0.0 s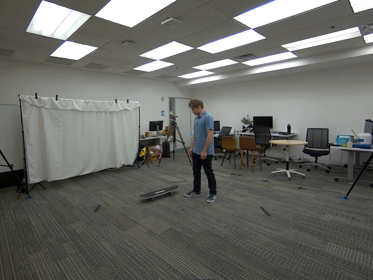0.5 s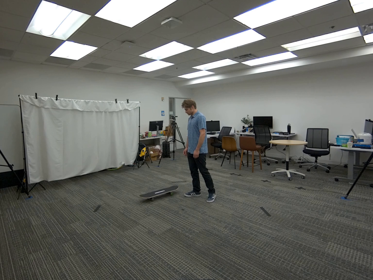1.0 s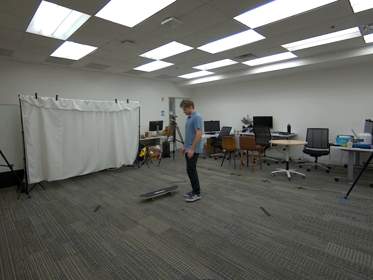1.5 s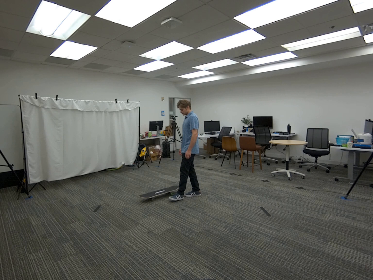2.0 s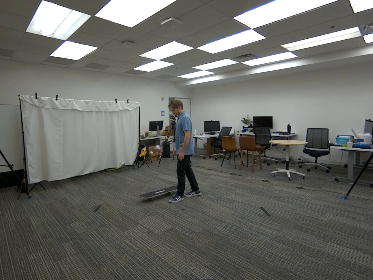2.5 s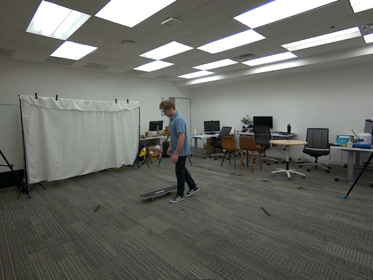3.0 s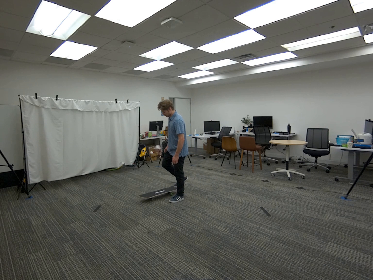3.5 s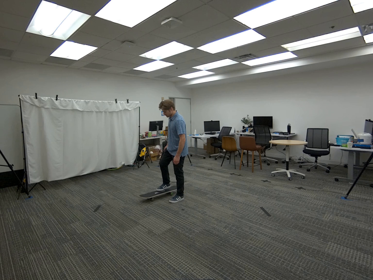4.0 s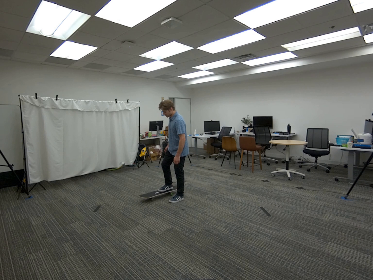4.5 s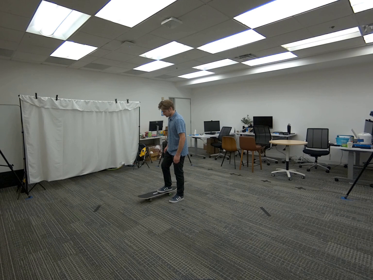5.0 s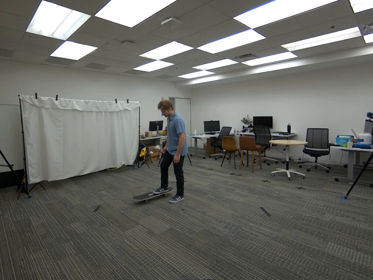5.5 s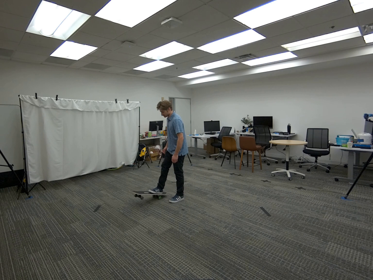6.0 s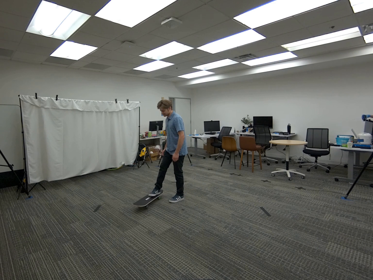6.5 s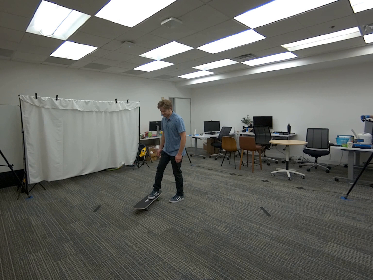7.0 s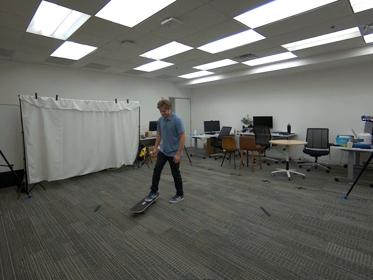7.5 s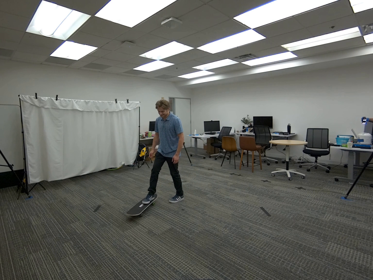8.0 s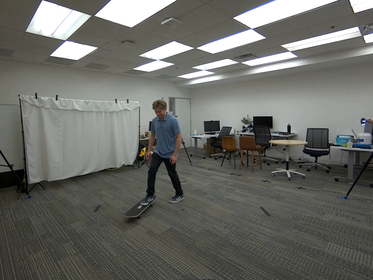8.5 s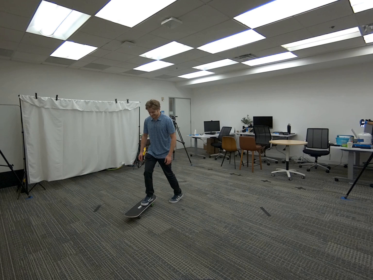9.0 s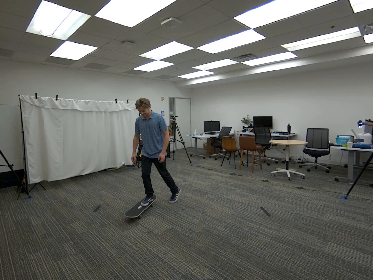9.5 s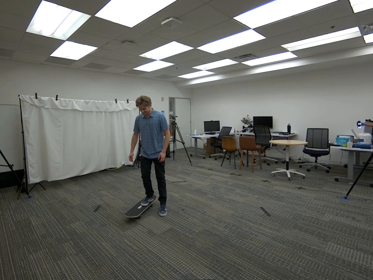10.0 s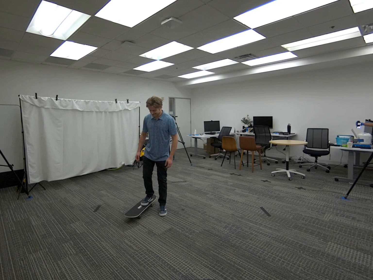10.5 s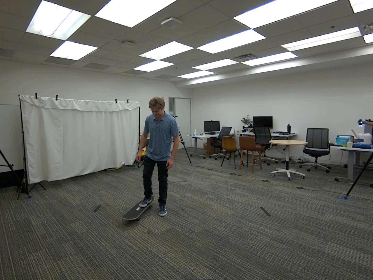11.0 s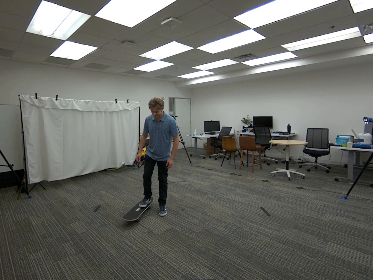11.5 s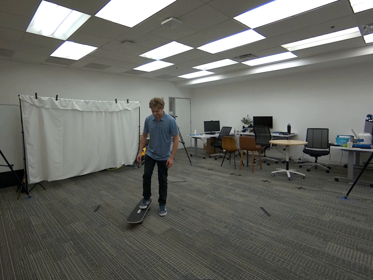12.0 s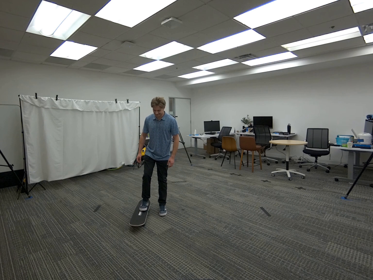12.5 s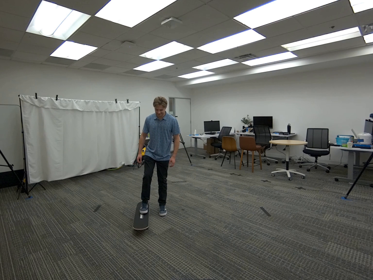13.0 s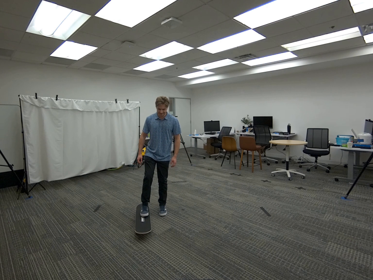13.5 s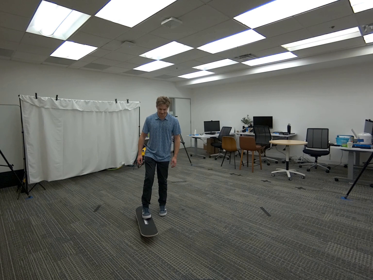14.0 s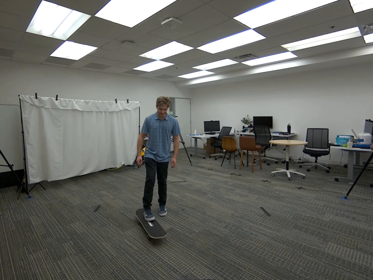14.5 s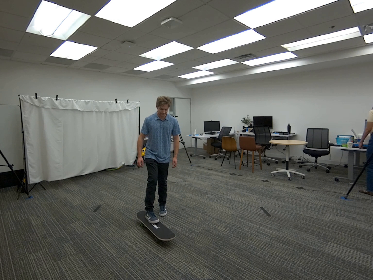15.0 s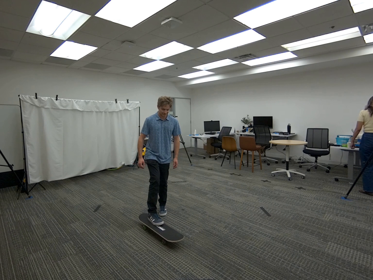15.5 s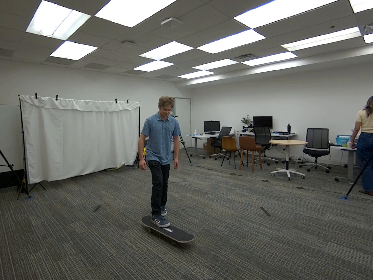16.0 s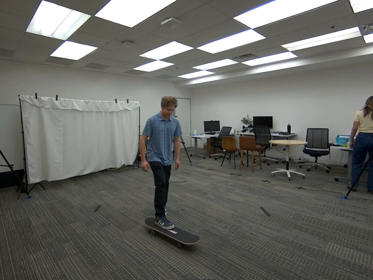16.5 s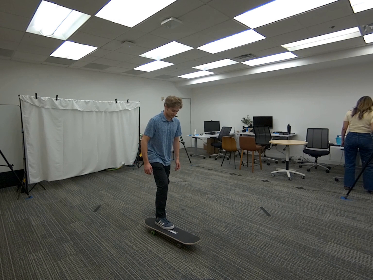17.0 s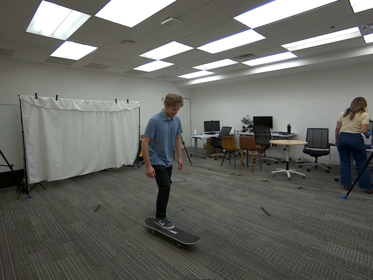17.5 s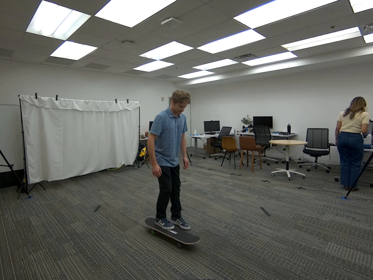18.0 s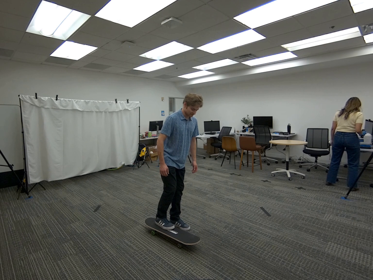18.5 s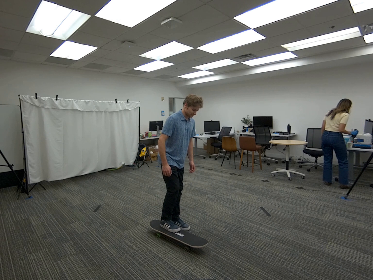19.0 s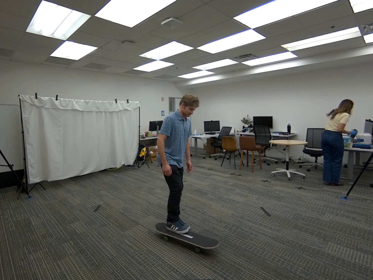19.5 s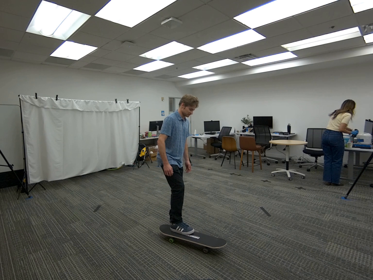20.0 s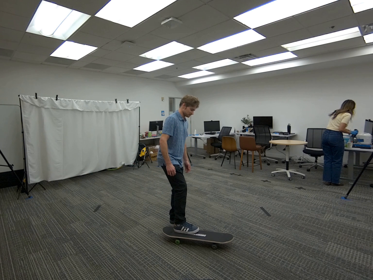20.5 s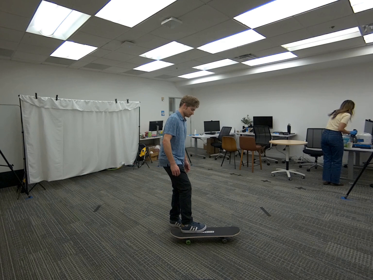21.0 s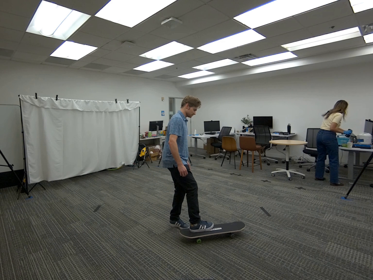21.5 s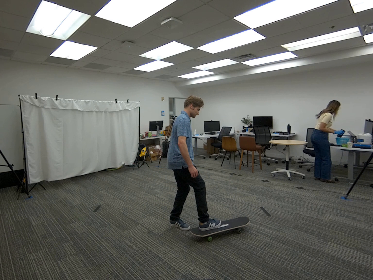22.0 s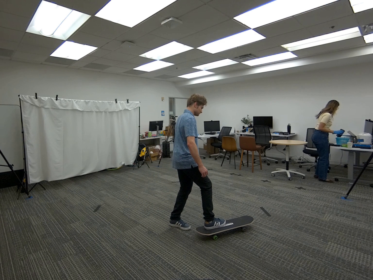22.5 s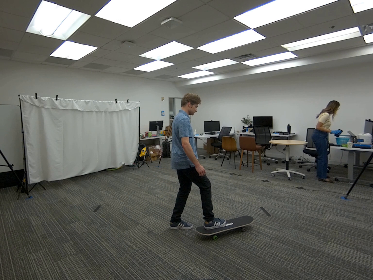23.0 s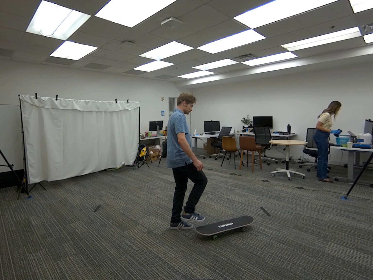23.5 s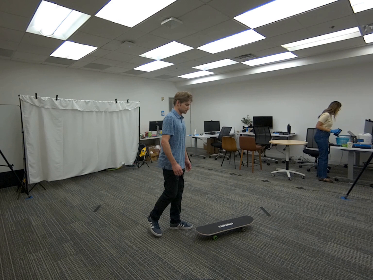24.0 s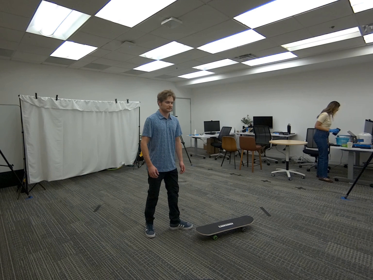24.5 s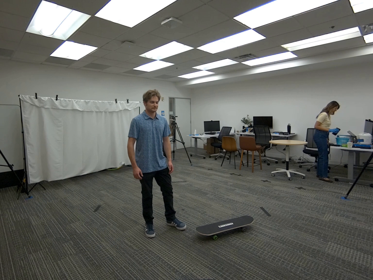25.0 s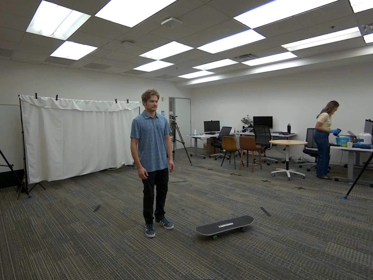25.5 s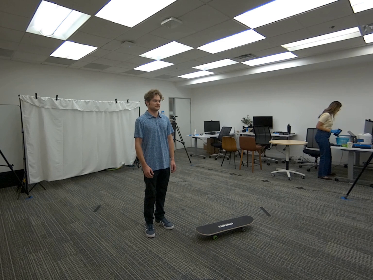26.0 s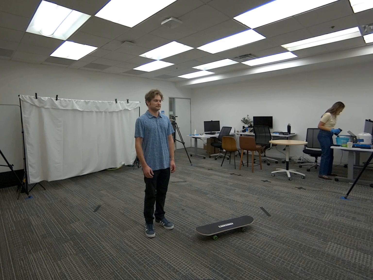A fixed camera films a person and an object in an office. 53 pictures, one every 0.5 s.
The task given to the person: Walk to the skateboard on the ground. Place one of your foot on the skateboard, and use the other foot to push you and the skateboard around the ground within the bounding area. When you are done, step off the skateboard.
